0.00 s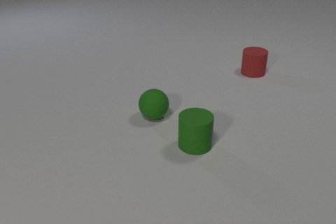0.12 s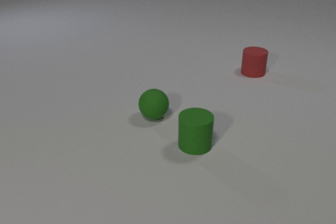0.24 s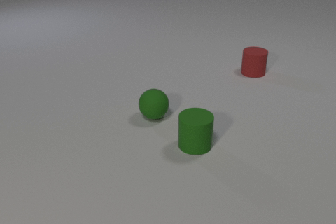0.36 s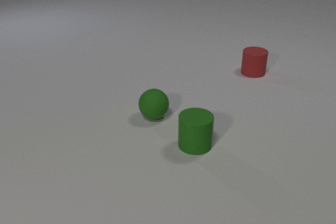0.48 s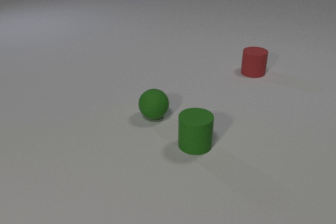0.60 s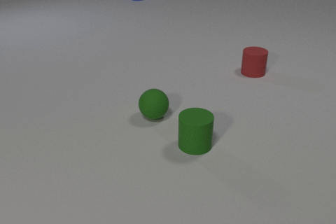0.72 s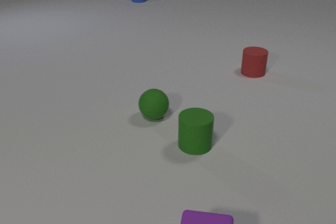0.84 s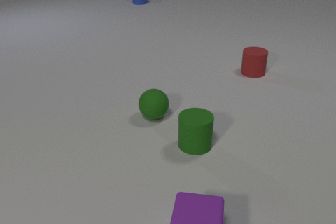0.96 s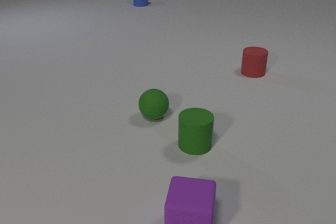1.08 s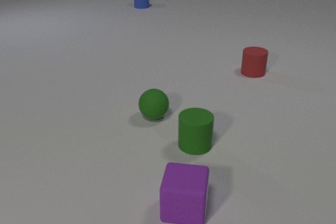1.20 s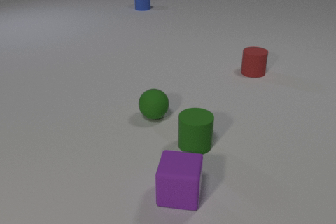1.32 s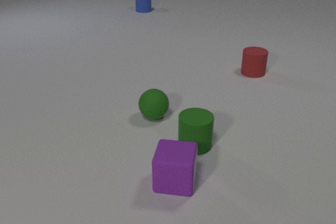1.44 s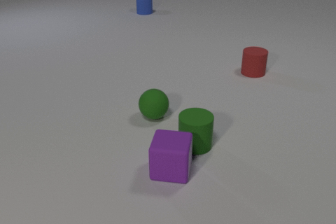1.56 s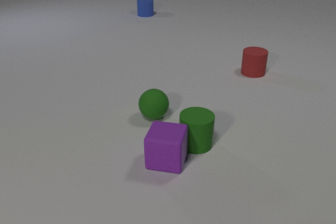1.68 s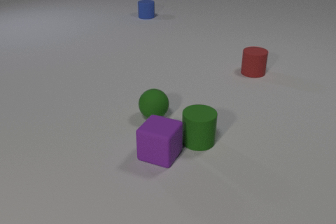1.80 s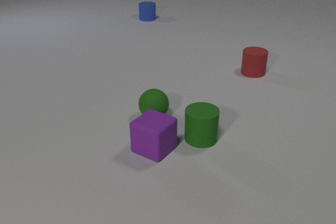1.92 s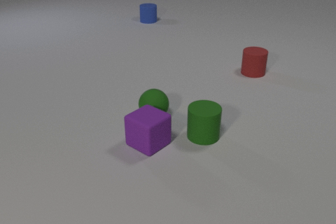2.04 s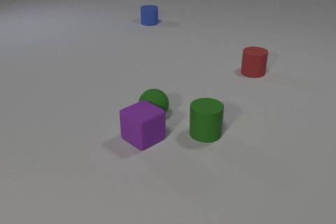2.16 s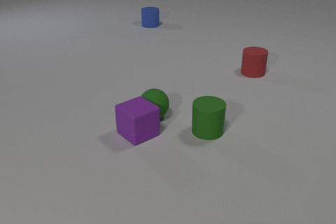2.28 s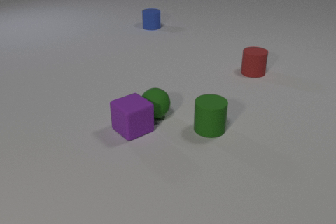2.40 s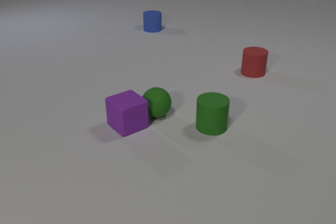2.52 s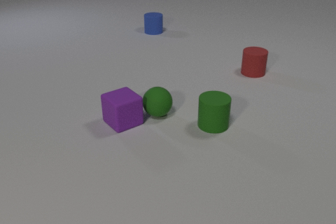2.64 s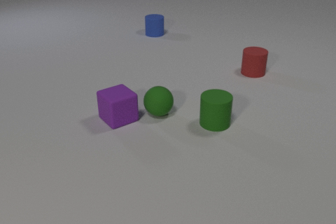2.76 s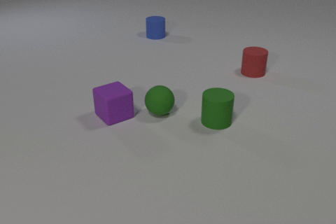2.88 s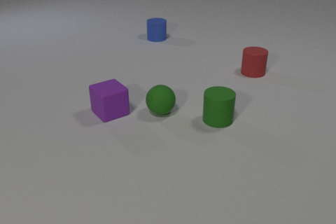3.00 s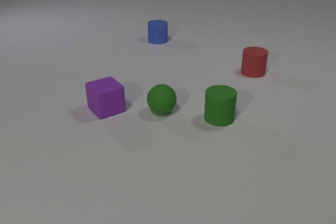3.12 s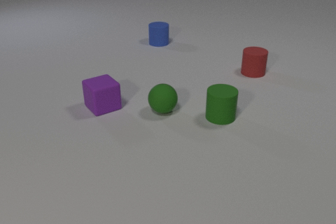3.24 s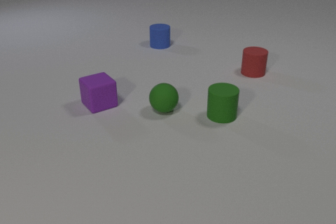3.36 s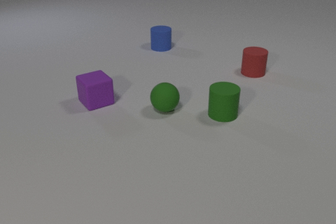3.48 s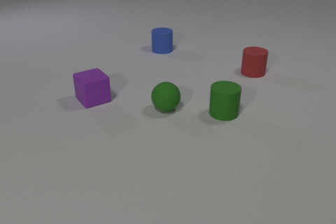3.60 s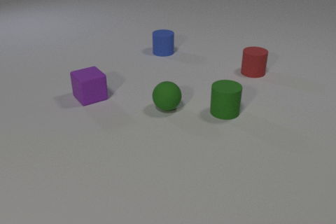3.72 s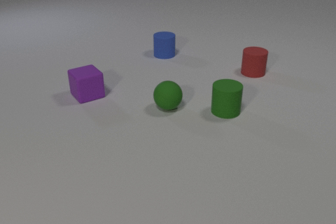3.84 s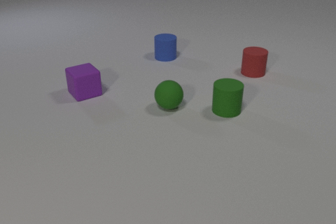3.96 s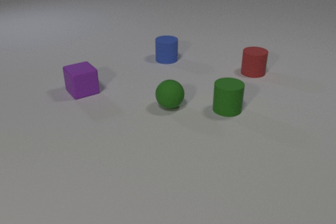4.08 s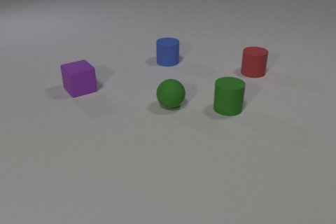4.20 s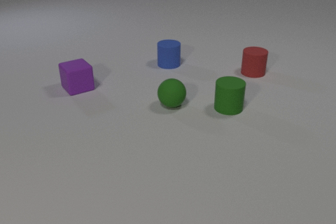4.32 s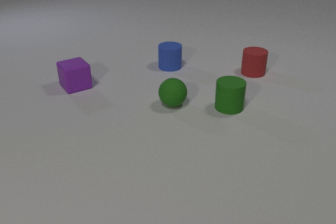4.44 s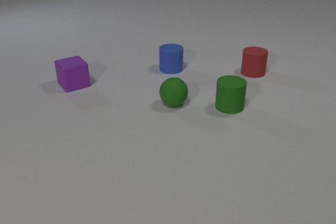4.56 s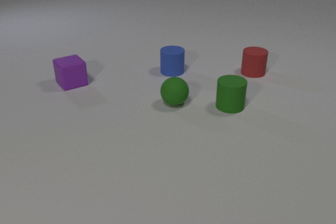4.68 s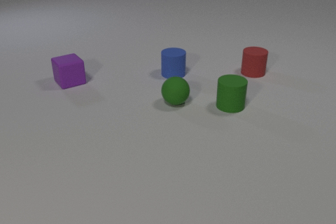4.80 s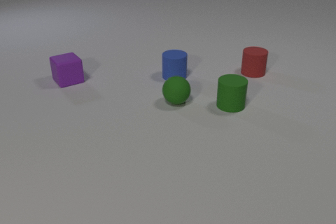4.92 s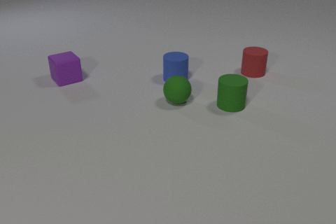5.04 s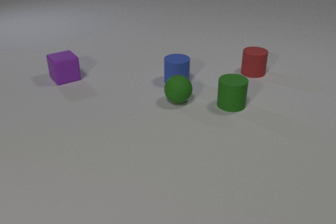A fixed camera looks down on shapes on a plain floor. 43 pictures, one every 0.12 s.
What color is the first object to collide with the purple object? green.
How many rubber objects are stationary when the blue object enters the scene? 3.
How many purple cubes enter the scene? 1.
0.00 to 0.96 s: The purple rubber cube comes in at the bottom edge, slides away from the camera. The blue rubber cylinder comes in at the top edge, slides toward the camera.
0.96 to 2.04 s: The purple rubber cube slides away from the camera, spins clockwise seen from above by about 30 degrees, its near face sliding to the left. The blue rubber cylinder slides toward the camera. The green rubber cylinder slides away from the camera and to the right. The purple rubber cube and the green rubber cylinder collide.
2.04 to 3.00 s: The purple rubber cube slides away from the camera and to the left. The green rubber sphere rolls away from the camera and to the right. The blue rubber cylinder slides toward the camera. The green rubber cylinder slides away from the camera and to the right. The purple rubber cube and the green rubber sphere collide.
3.00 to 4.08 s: The purple rubber cube slides away from the camera and to the left. The green rubber sphere rolls away from the camera and to the right. The blue rubber cylinder slides toward the camera. The green rubber cylinder slides away from the camera.
4.08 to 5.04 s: The purple rubber cube slides away from the camera and to the left. The green rubber sphere rolls away from the camera and to the right. The blue rubber cylinder slides toward the camera. The green rubber cylinder slides away from the camera.
